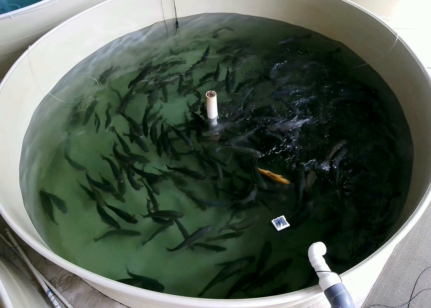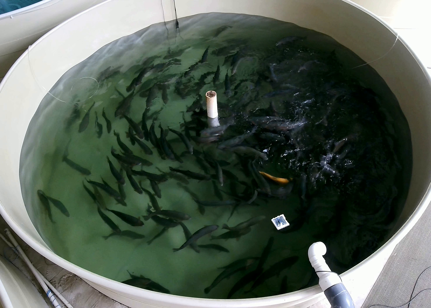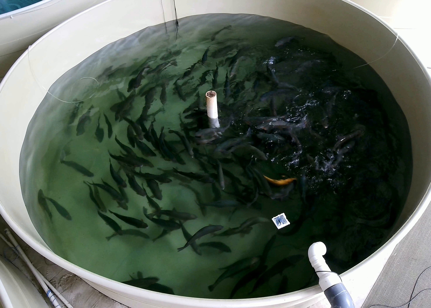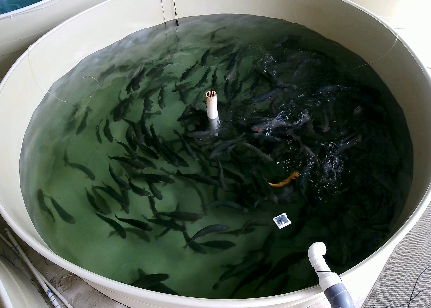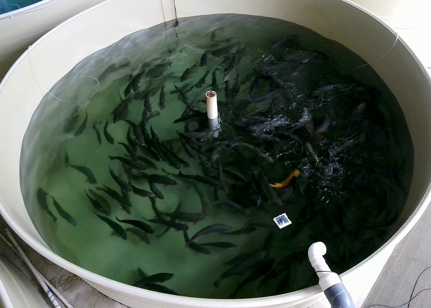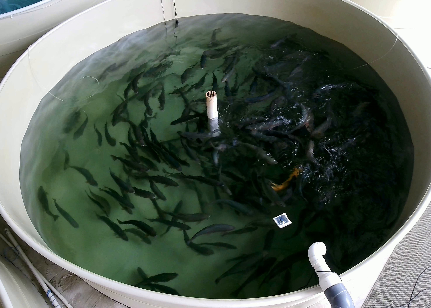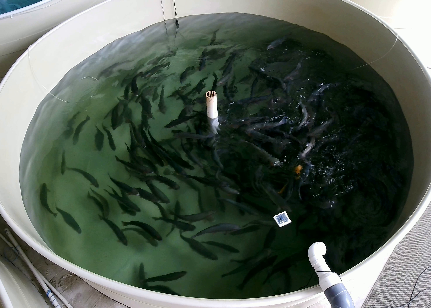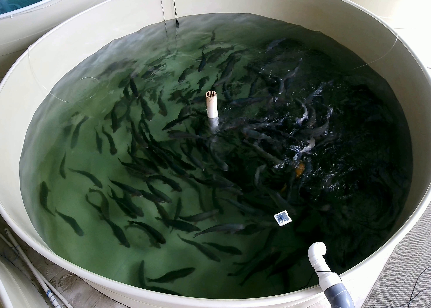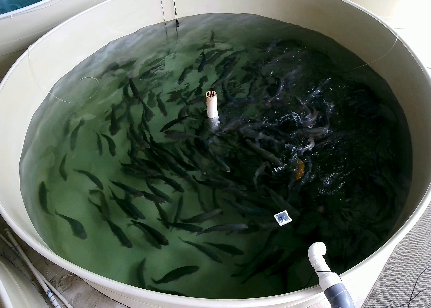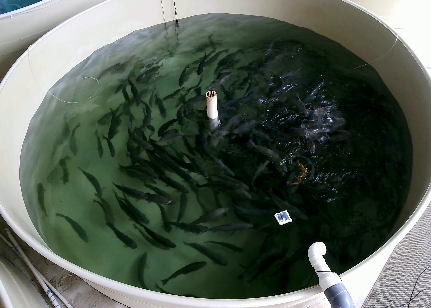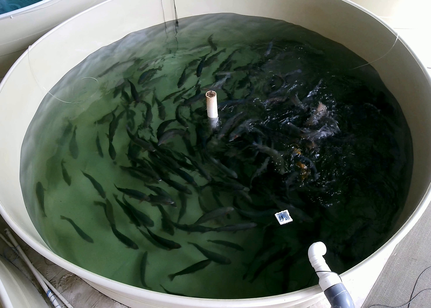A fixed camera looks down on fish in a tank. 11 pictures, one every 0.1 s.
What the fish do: Weak feeding.
